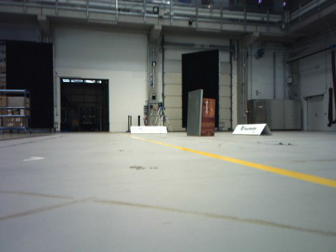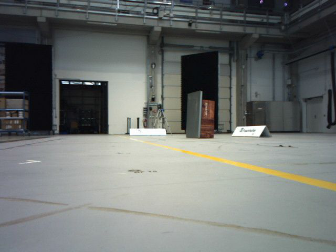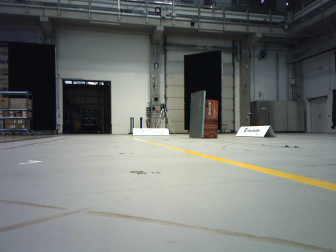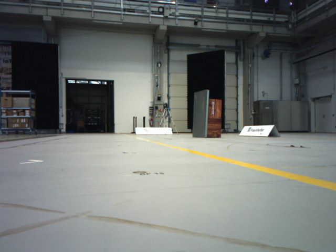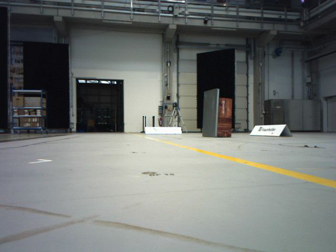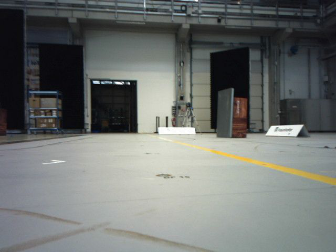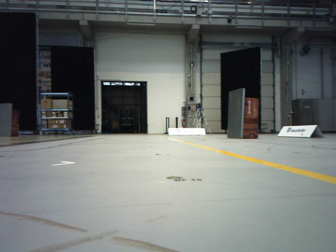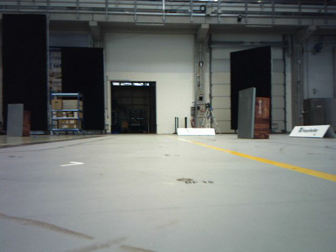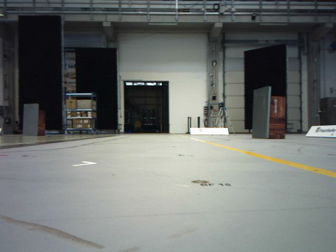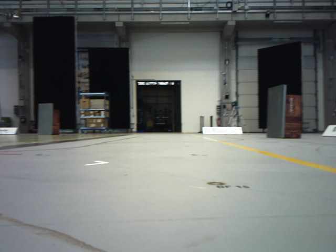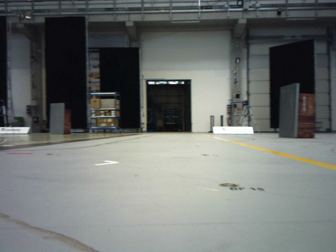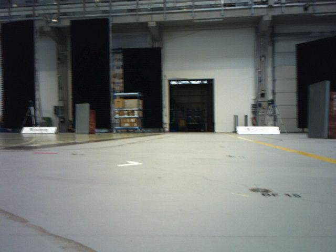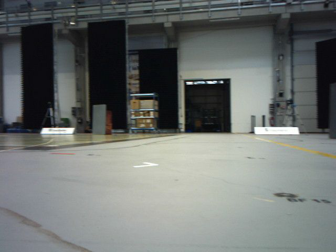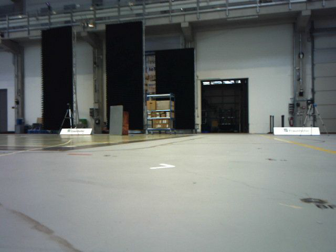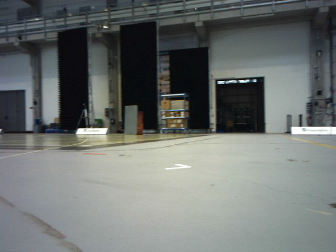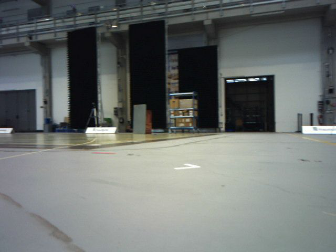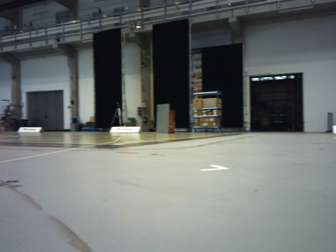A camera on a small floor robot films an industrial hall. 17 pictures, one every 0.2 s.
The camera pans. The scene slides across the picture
to the right.
The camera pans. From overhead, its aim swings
counterclockwise.
0.0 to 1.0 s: The camera travels forward, about 0.2 m, so what stands in front looms larger.
1.0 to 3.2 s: The camera pans to its left, which is counterclockwise from overhead, by about 30 degrees. It travels forward, about 0.4 m.
The film runs forward here.
